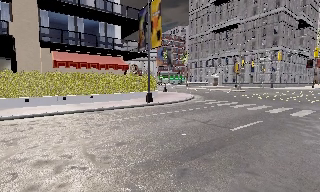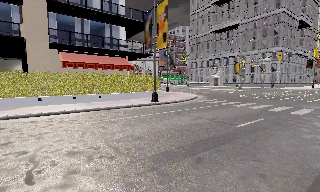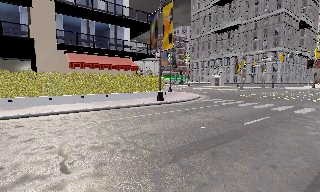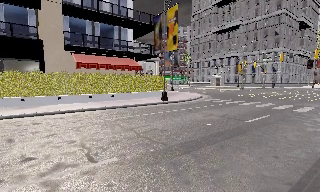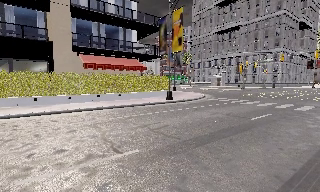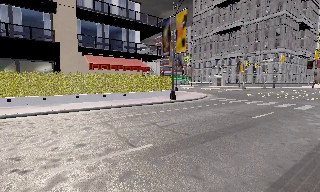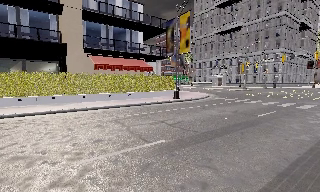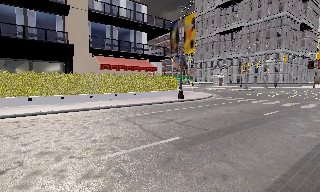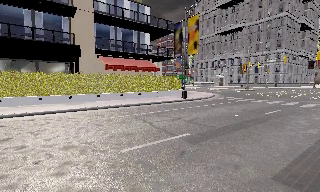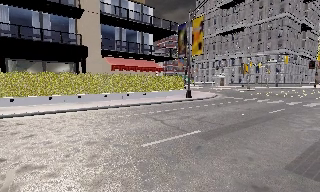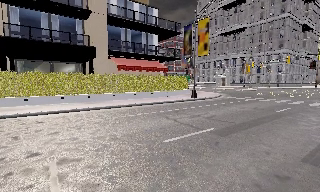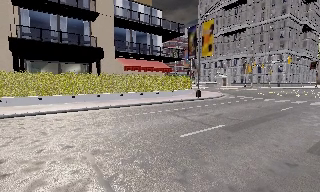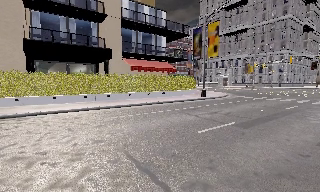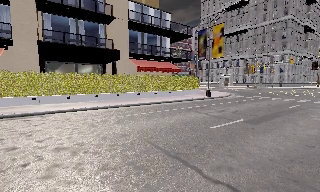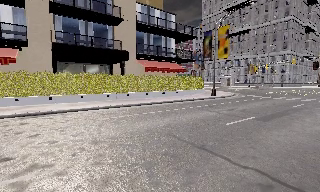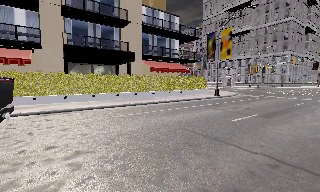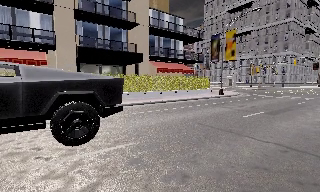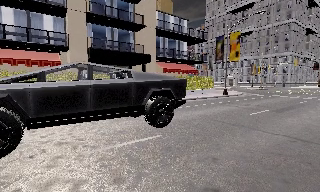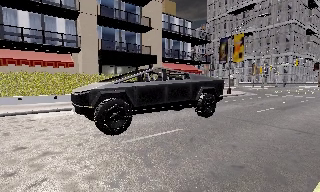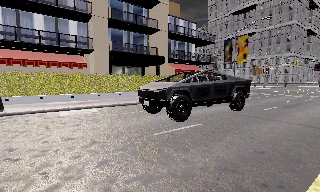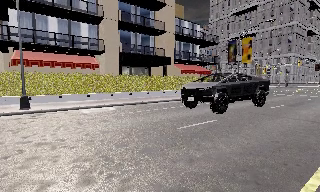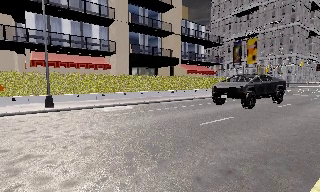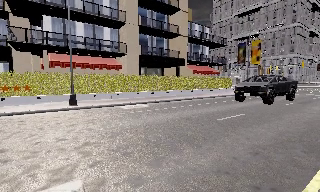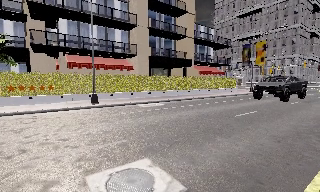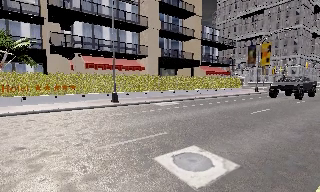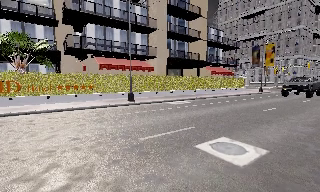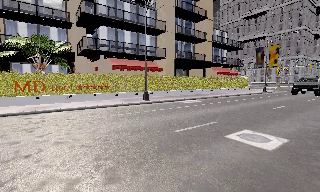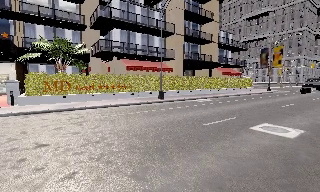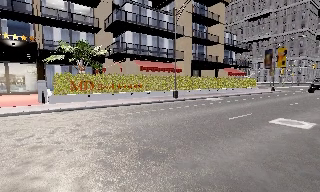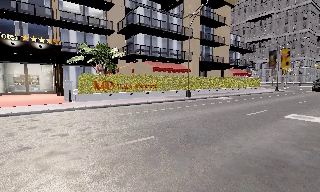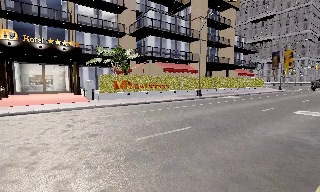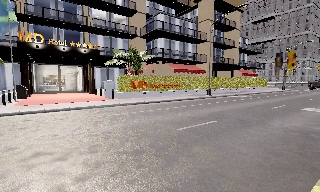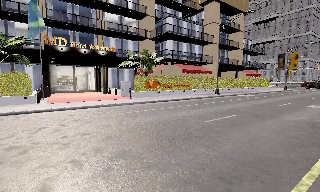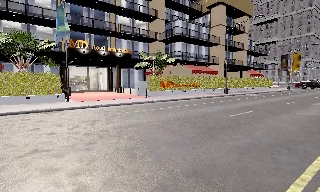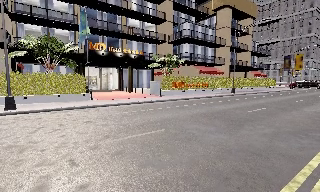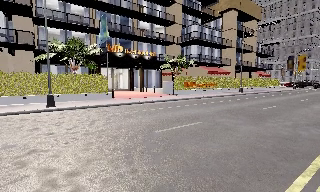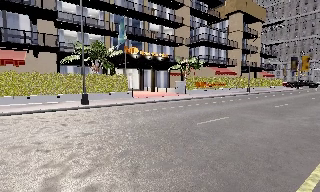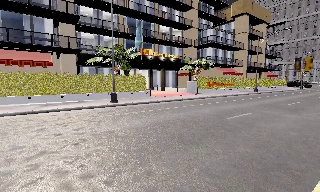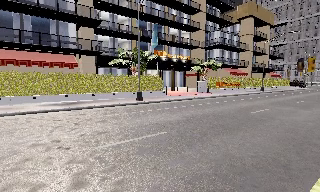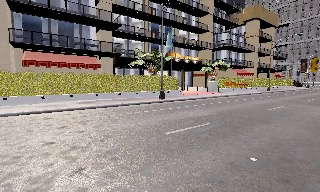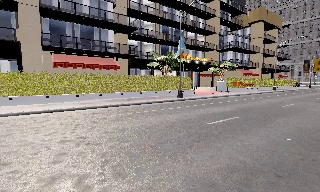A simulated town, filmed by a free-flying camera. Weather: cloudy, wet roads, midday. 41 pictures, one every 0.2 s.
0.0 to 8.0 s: The camera travels to its left and backward, about 45 m, so close, fixed things drift to the right. It gains speed.
The film runs backward here.
